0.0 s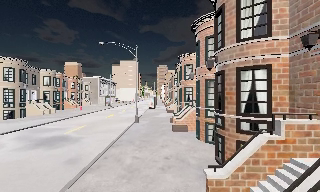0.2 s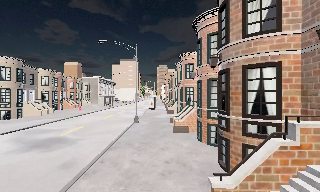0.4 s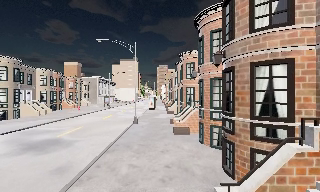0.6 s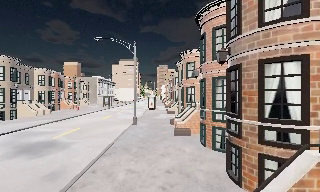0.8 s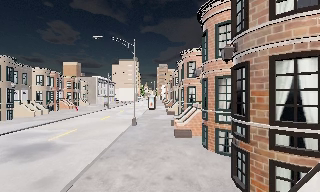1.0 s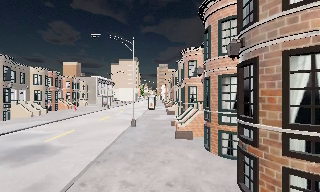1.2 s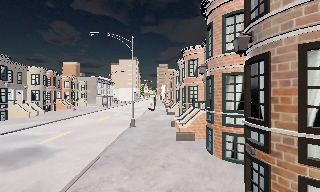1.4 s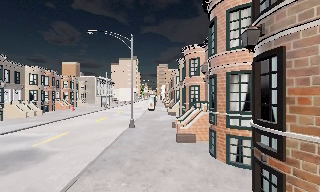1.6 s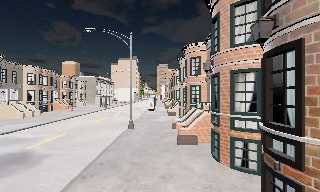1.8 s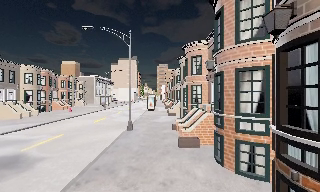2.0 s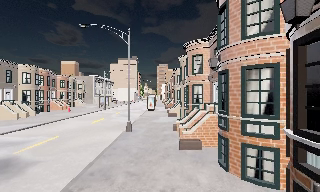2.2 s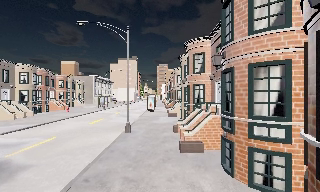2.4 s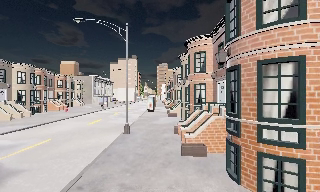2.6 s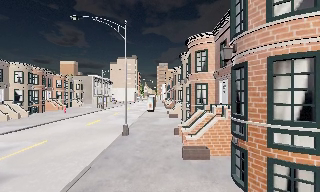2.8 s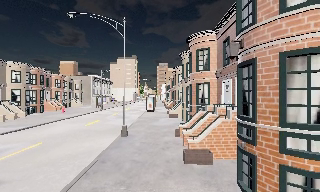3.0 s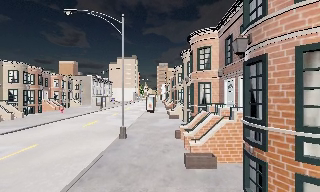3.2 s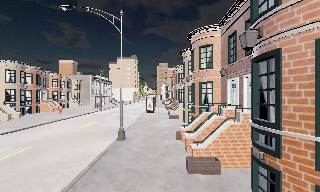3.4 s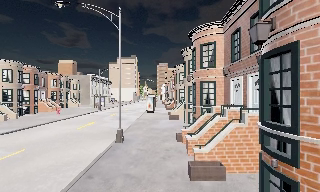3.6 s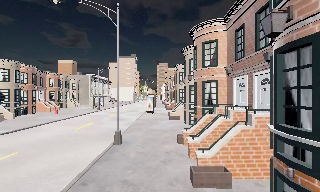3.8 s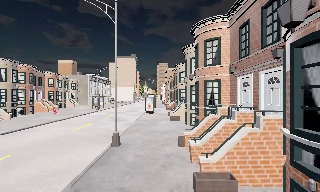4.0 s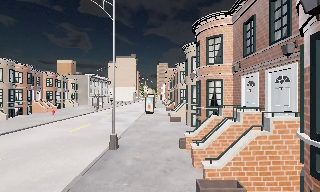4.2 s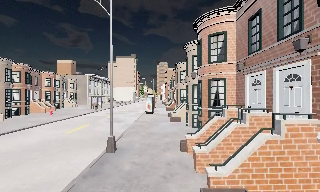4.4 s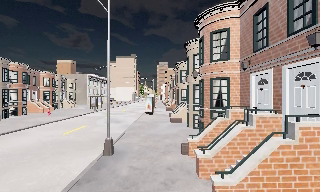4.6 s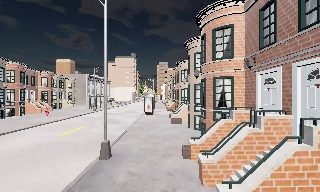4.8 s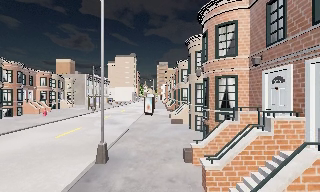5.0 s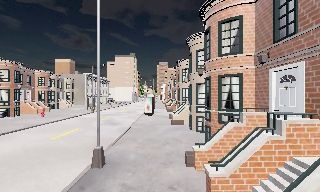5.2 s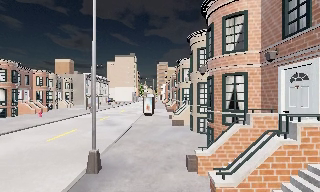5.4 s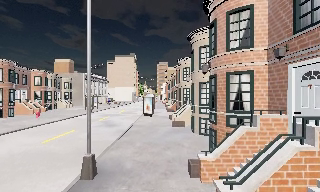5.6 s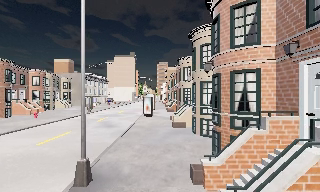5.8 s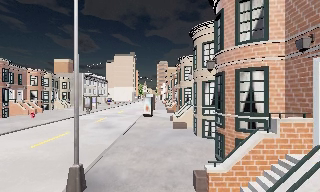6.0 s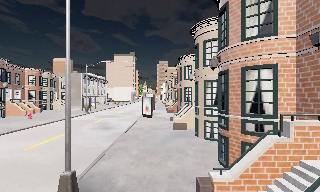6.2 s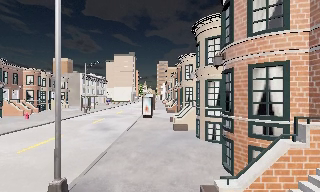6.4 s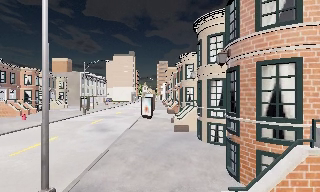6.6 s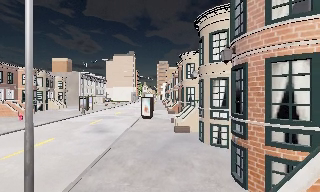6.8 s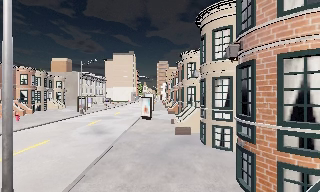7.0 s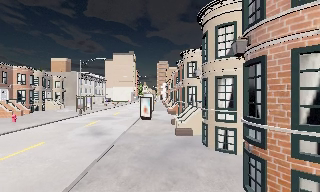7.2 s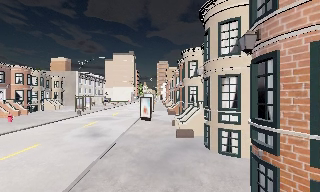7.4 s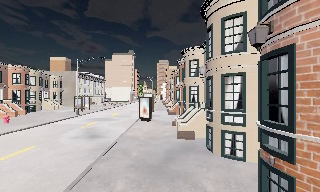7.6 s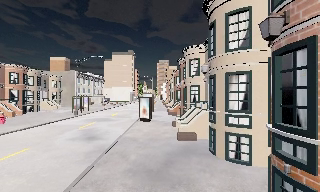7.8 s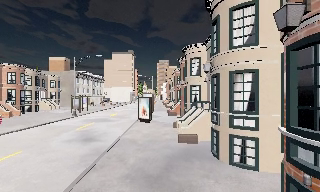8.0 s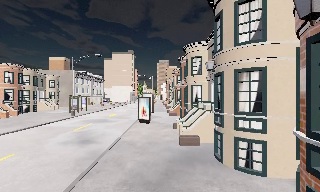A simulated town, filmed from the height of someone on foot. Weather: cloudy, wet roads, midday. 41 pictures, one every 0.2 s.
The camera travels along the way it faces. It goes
forward.
0.0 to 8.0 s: The camera travels forward, about 15 m, so what stands in front looms larger.
The film runs forward here.
